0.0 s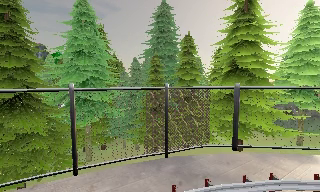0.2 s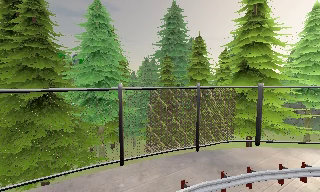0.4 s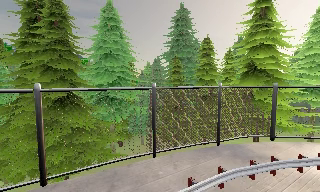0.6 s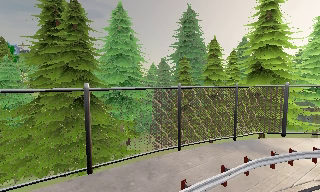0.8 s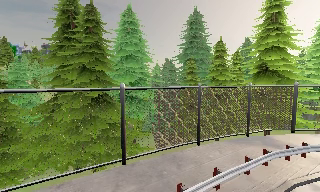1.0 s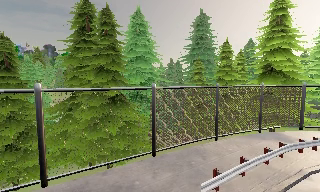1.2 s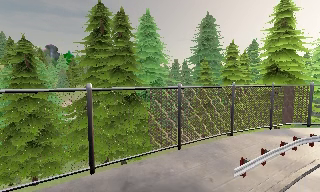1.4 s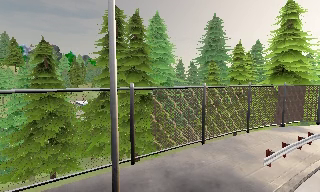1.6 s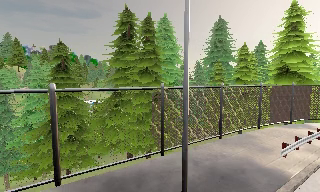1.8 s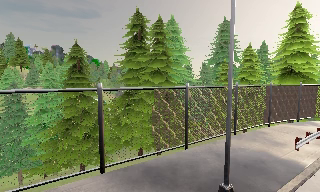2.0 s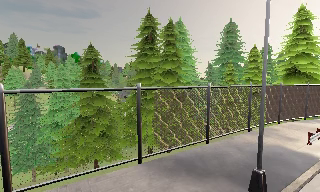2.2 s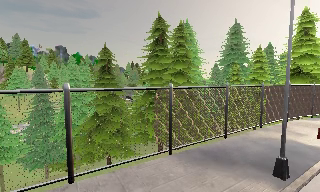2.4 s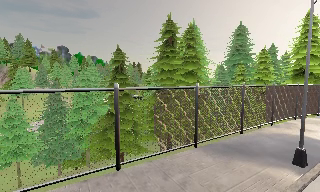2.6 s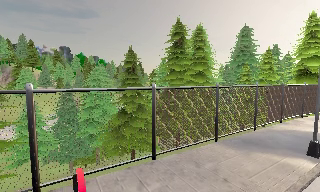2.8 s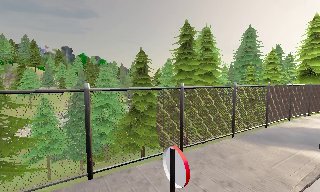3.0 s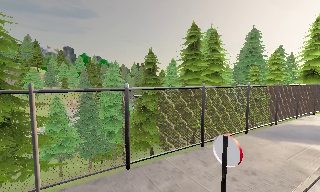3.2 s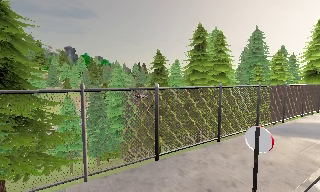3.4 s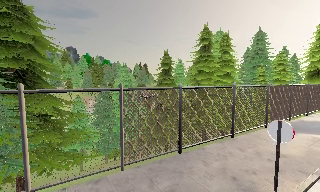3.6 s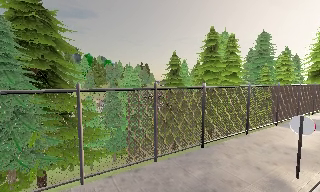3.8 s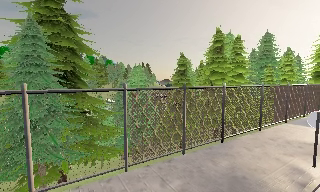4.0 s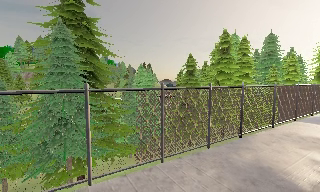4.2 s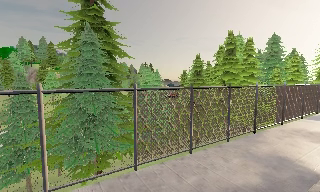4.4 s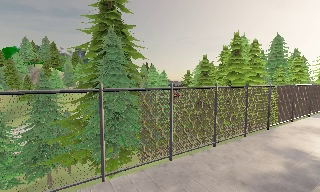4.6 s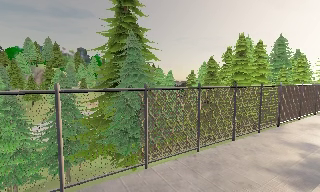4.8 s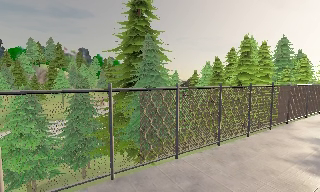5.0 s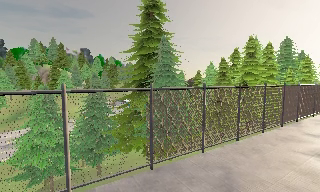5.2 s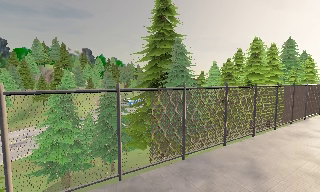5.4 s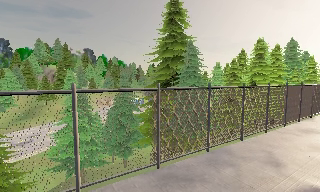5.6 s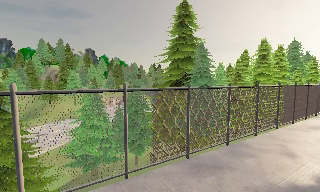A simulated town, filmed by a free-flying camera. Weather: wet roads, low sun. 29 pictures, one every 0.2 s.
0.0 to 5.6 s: The camera travels to its left and backward, about 40 m, so close, fixed things drift to the right.
The film runs forward here.
